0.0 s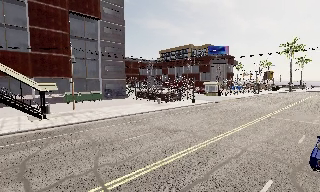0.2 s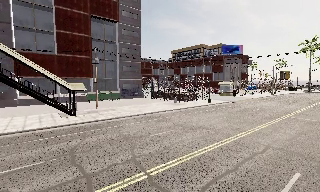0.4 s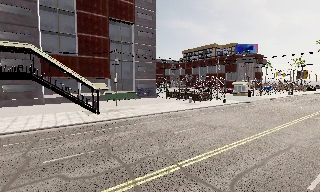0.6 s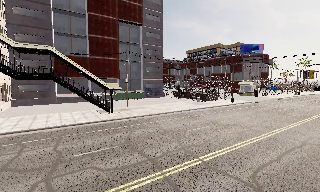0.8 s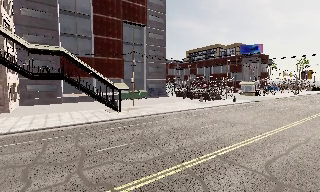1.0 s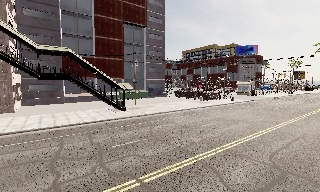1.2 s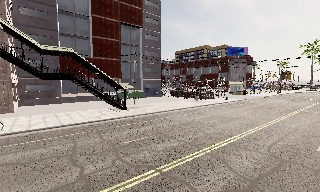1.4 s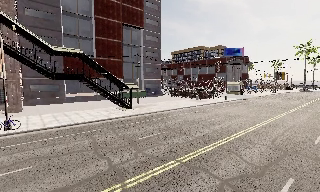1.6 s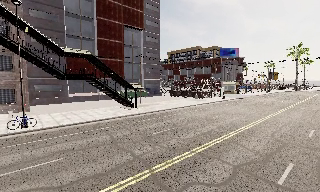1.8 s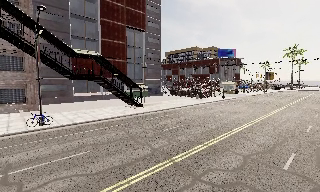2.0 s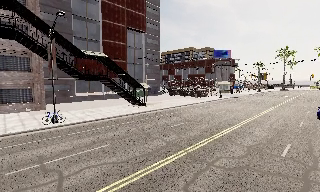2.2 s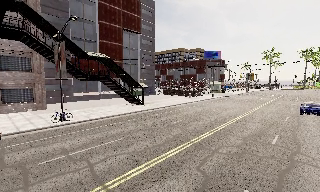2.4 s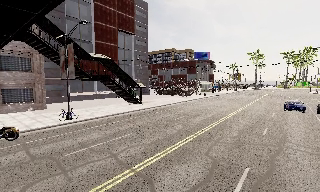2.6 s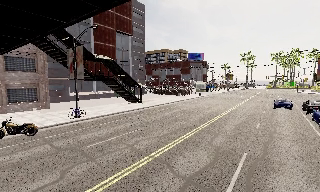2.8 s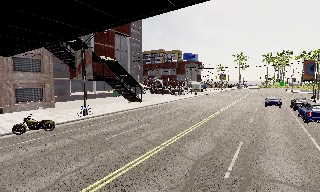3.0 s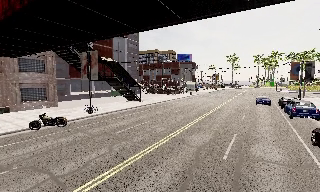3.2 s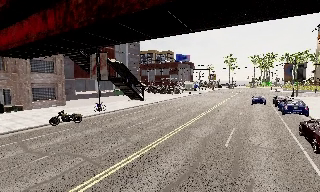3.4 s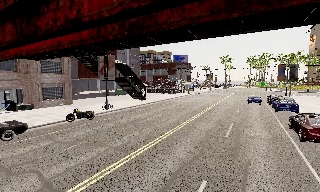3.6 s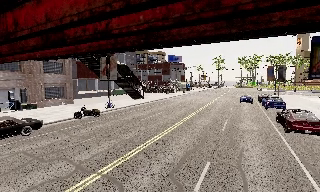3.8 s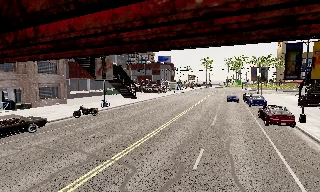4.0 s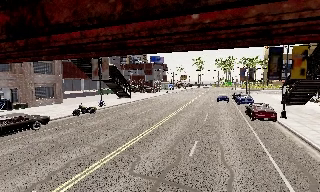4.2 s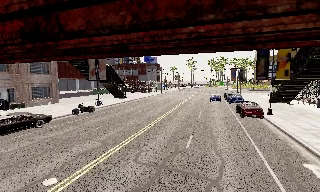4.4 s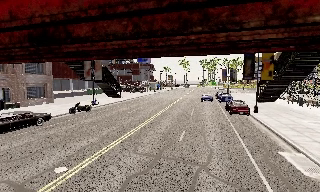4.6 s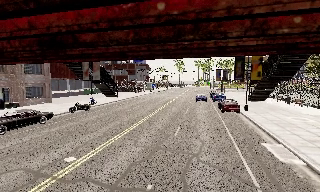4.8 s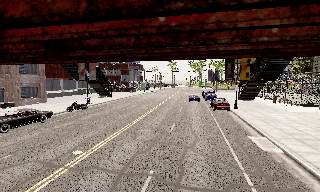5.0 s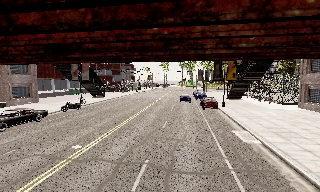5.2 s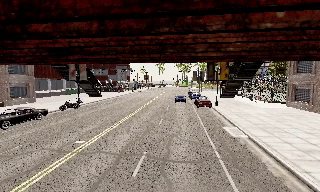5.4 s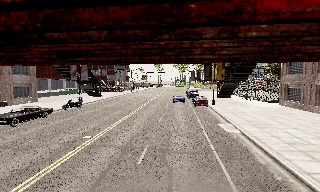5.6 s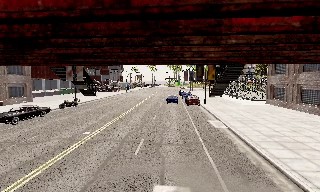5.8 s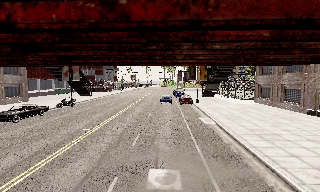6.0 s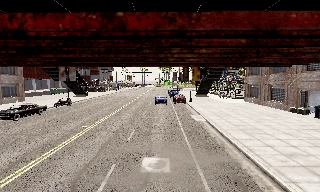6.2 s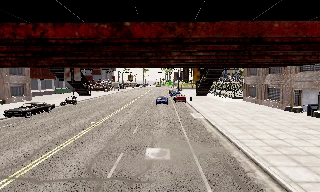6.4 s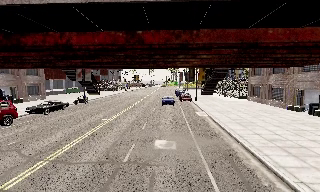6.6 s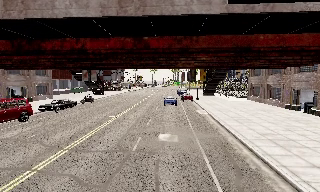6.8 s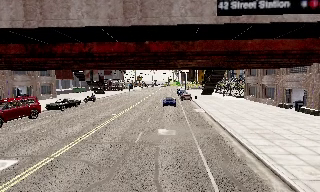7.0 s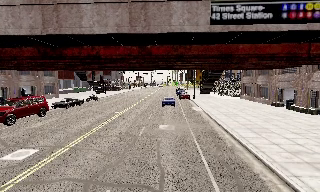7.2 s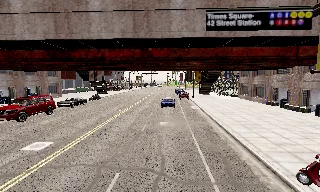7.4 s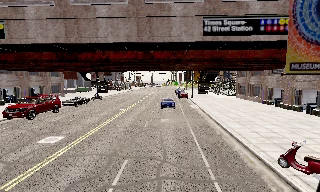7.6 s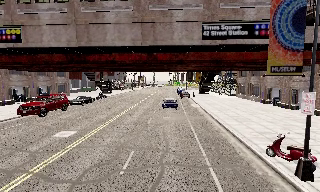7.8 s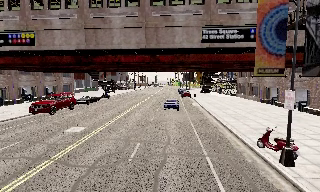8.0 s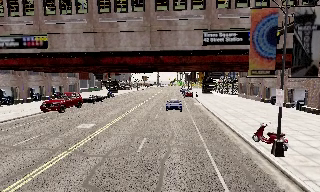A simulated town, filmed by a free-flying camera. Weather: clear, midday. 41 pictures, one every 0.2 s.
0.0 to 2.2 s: The camera travels to its left and backward, about 14 m, so close, fixed things drift to the right.
2.2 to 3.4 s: The camera pans to its right, which is clockwise from overhead, by about 15 degrees. It travels backward and to its left, about 9 m, so what stands in front gets smaller.
3.4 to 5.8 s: The camera pans to its right, which is clockwise from overhead, by about 25 degrees. It travels backward, about 12 m, so what stands in front gets smaller.
5.8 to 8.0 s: The camera travels backward, about 11 m, so what stands in front gets smaller.
The film runs backward here.
